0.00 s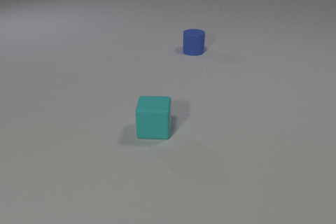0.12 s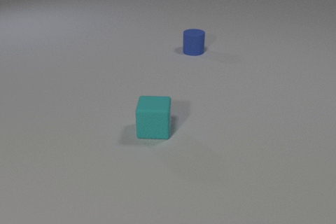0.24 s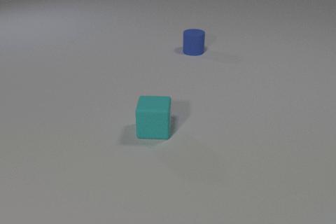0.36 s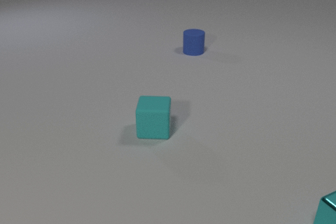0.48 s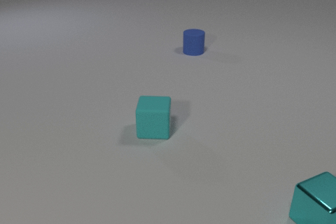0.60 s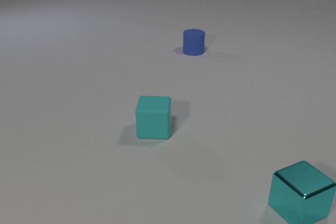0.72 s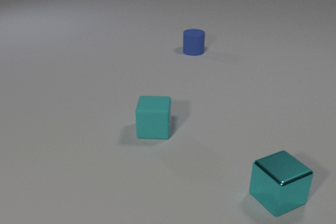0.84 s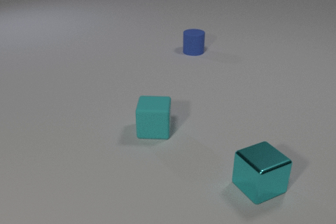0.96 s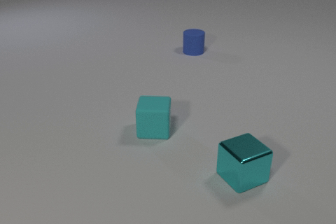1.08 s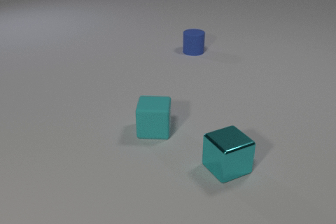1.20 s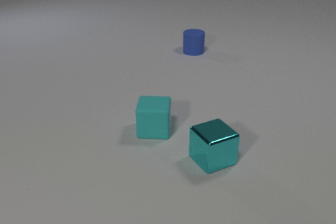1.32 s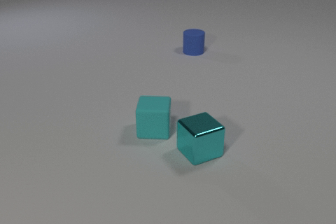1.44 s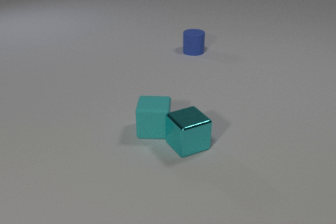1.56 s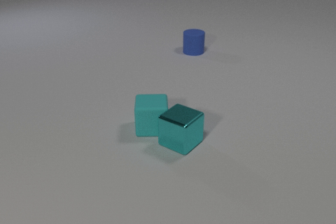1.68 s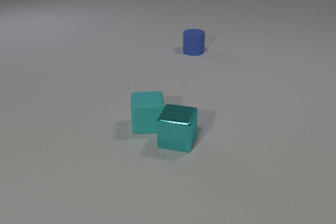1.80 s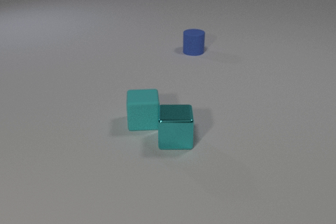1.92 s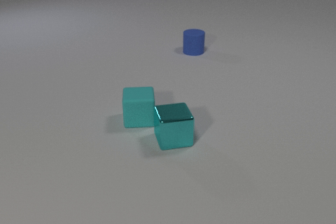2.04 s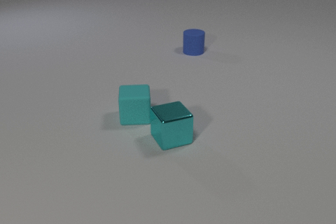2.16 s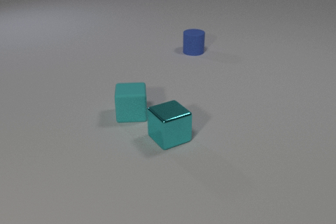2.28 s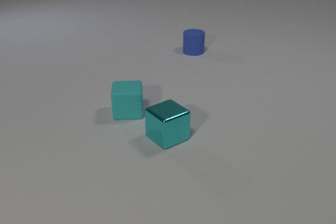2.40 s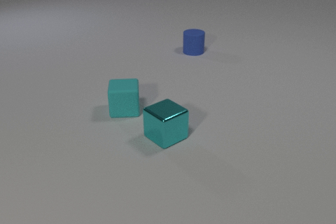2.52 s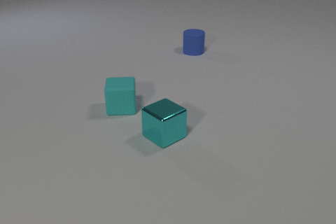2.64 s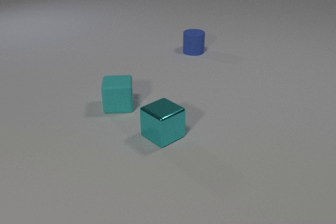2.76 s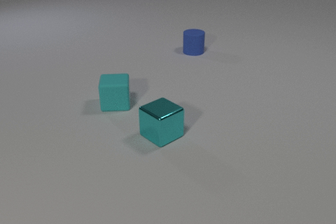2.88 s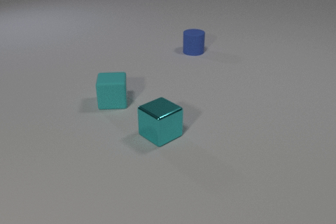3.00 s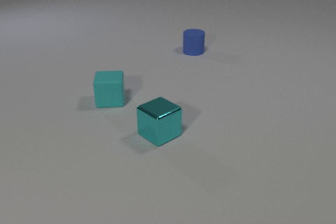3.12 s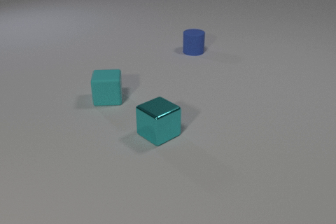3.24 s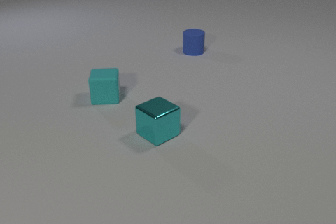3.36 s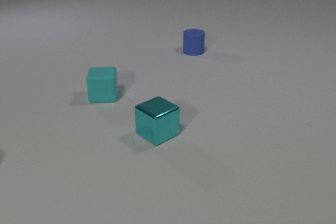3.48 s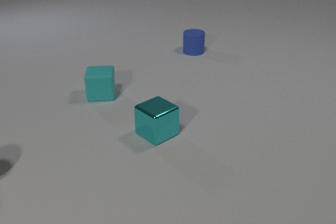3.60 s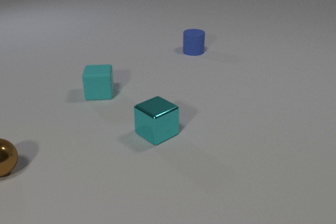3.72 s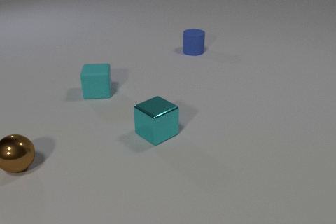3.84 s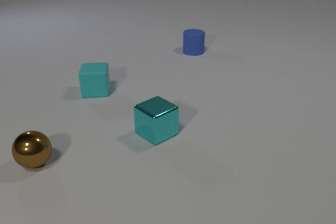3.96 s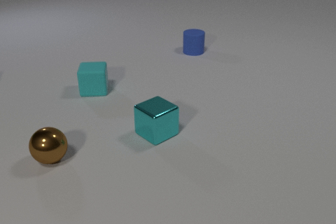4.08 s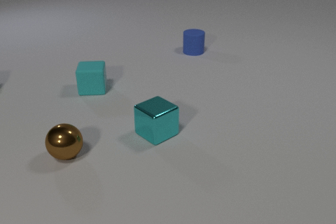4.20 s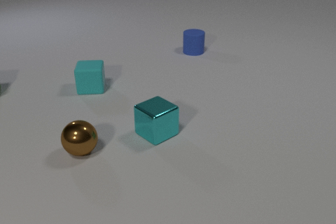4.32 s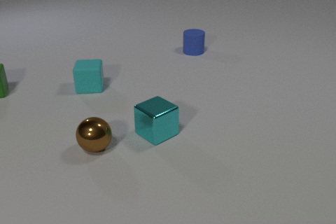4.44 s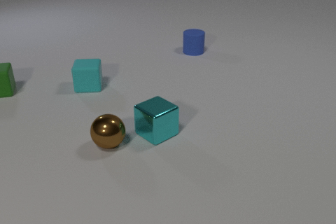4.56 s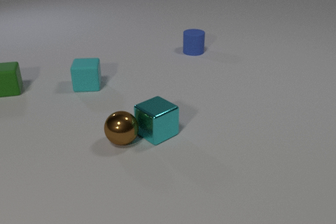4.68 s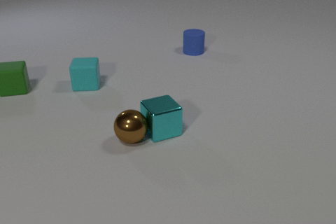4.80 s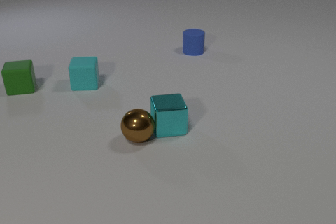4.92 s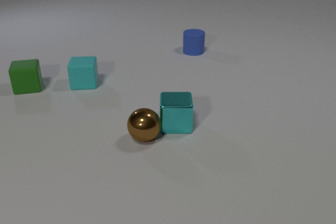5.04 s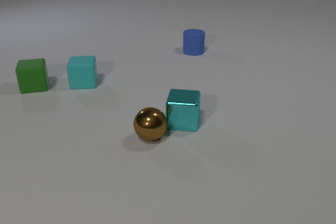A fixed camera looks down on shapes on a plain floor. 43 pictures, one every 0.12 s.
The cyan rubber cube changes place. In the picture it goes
away from the camera.
0.00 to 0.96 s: The cyan metal cube comes in at the right edge, slides to the left and away from the camera.
0.96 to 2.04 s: The cyan metal cube slides to the left and away from the camera, spins so that its near face slides to the right, counterclockwise seen from above. The cyan rubber cube slides away from the camera and to the left. The cyan metal cube and the cyan rubber cube collide.
2.04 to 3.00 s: The cyan metal cube slides to the left and away from the camera. The cyan rubber cube slides away from the camera and to the left.
3.00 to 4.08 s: The cyan rubber cube slides away from the camera and to the left. The brown metal sphere comes in at the left edge, rolls to the right.
4.08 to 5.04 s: The cyan metal cube slides to the right and away from the camera, spins clockwise seen from above by about 45 degrees, its near face sliding to the left. The cyan rubber cube slides away from the camera and to the left. The brown metal sphere rolls to the right. The green rubber cube comes in at the left edge, slides to the right. The cyan metal cube and the brown metal sphere collide.
Are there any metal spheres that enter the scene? yes.
What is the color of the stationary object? blue.
What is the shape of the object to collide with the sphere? cube.
